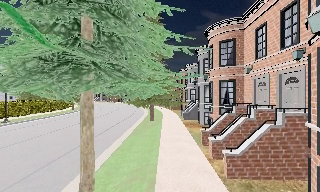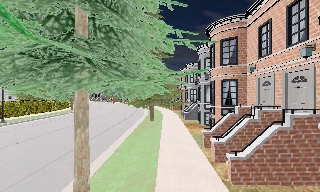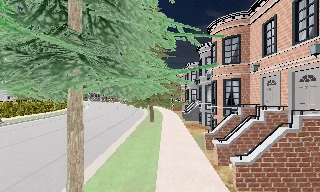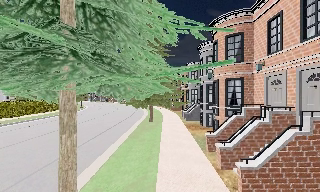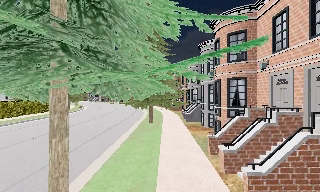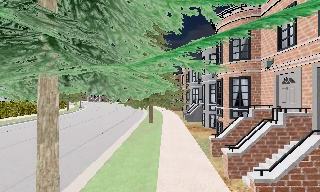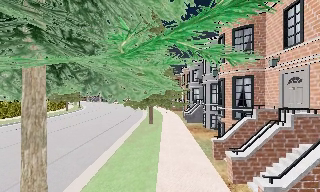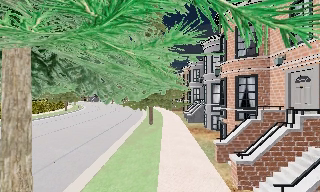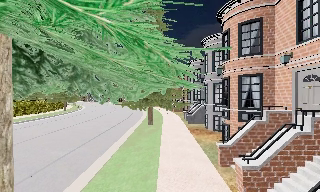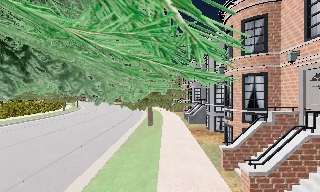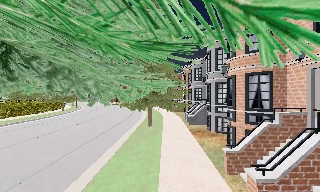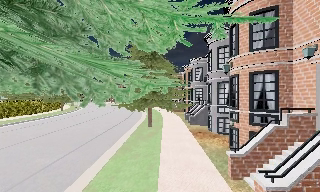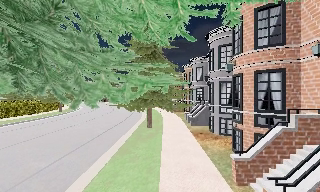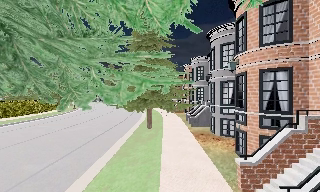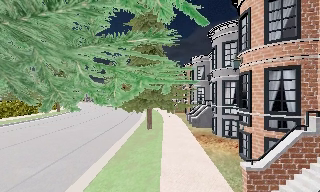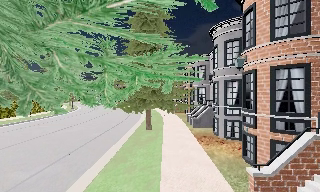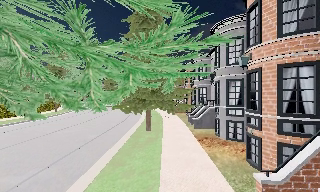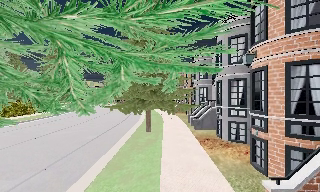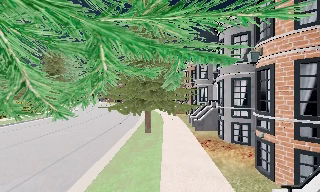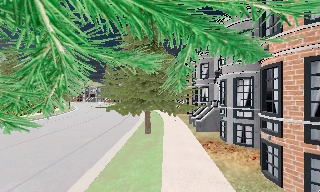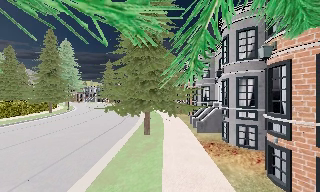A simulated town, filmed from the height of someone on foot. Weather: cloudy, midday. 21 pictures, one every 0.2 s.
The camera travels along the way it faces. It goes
forward.
0.0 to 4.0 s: The camera travels forward, about 6 m, so what stands in front looms larger.
The film runs forward here.
